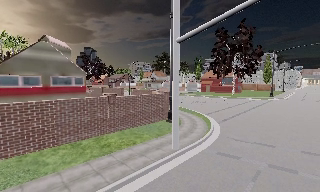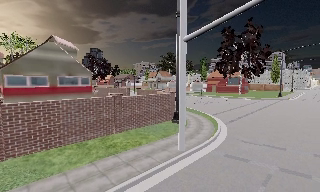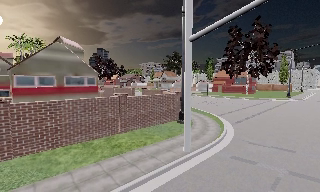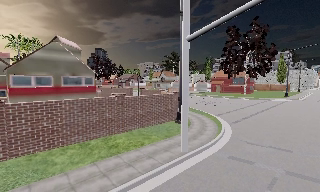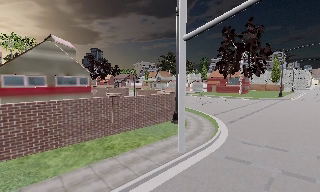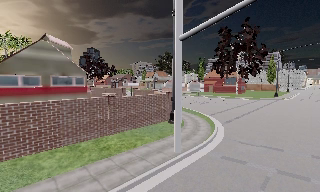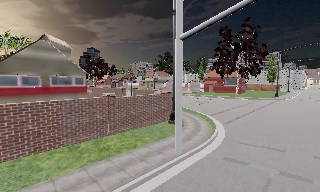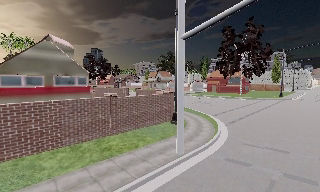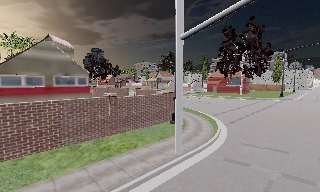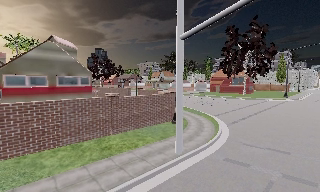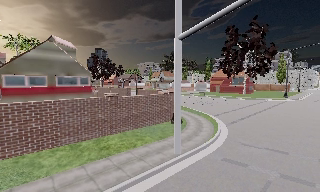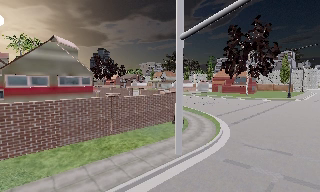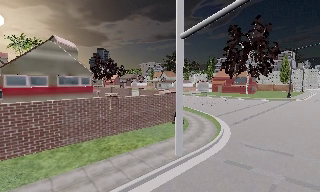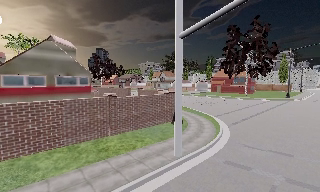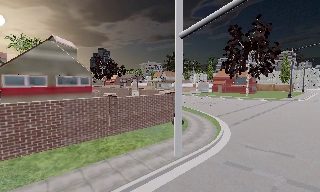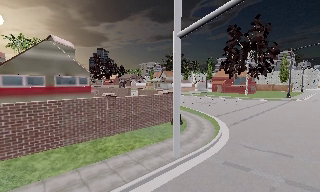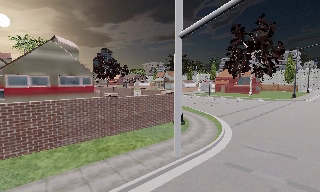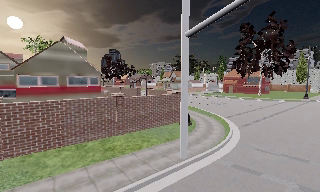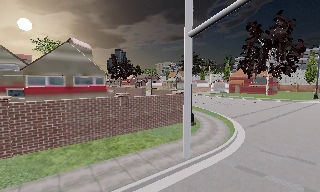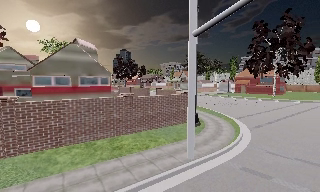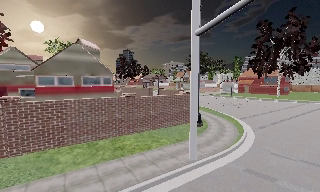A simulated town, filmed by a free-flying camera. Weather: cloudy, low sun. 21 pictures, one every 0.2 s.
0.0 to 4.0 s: The scene slides to the right, as the camera pans about 10 degrees to its left. It travels forward and to its right, about 1 m, so what stands in front looms larger.
The film runs backward here.
